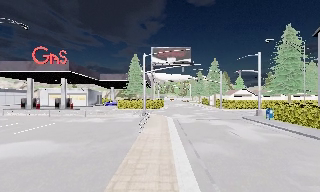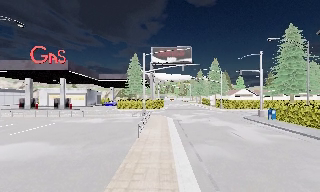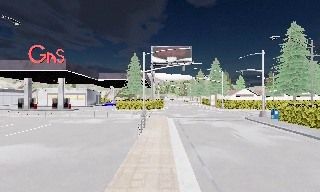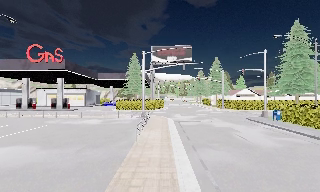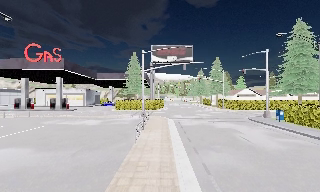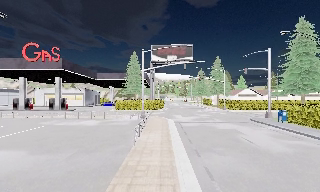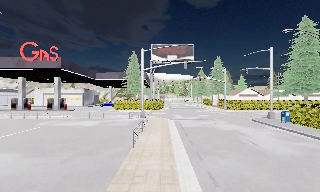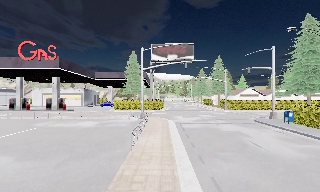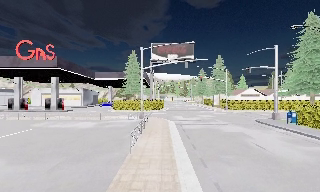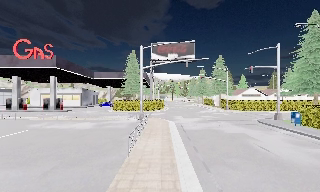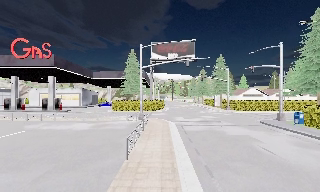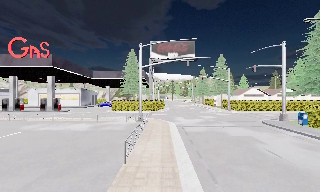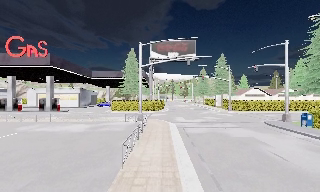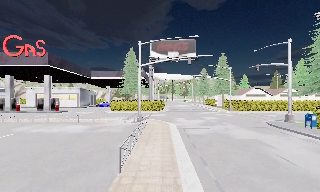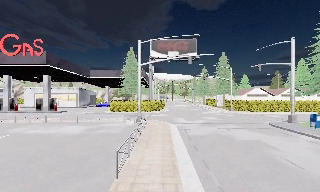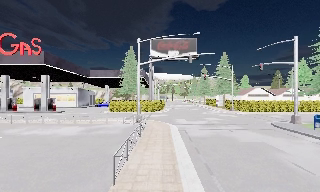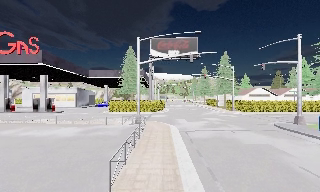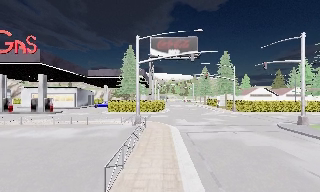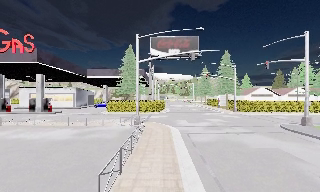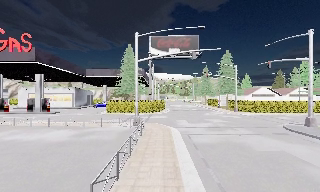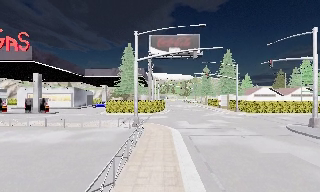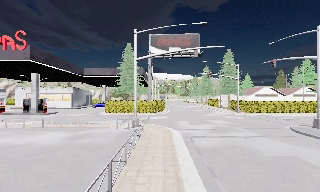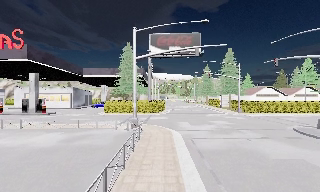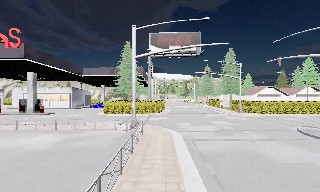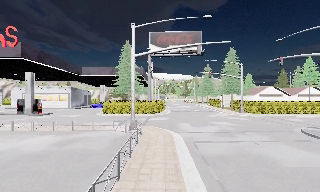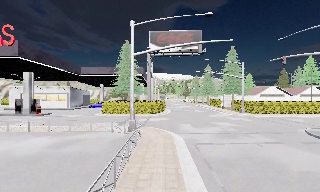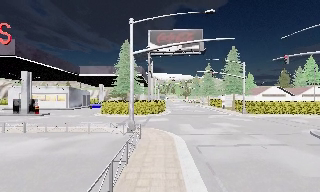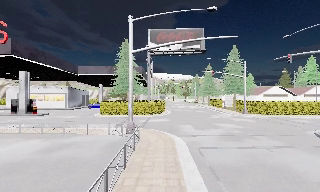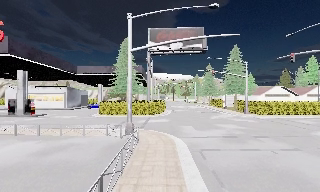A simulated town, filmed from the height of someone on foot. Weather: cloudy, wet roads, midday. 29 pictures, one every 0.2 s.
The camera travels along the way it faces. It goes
forward.
0.0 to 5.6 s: The camera travels forward, about 10 m, so what stands in front looms larger.
The film runs forward here.
